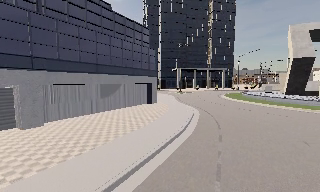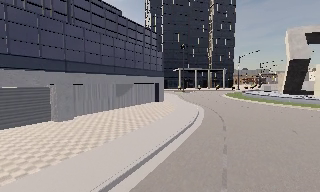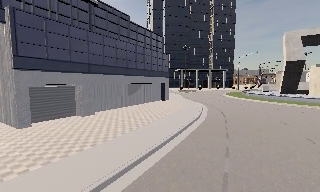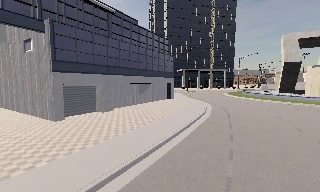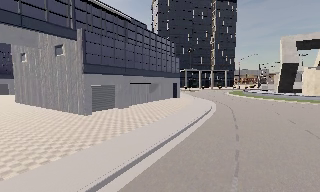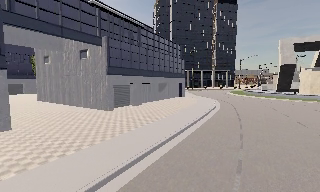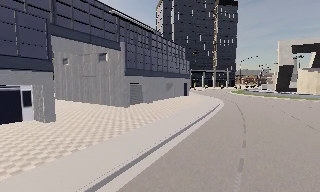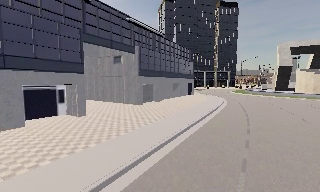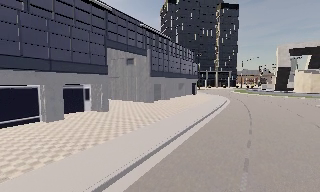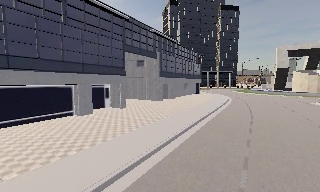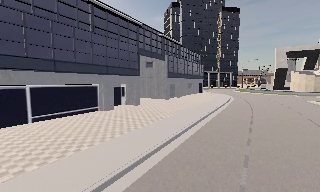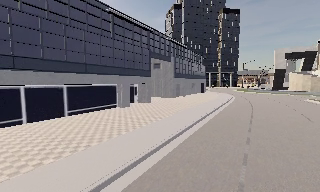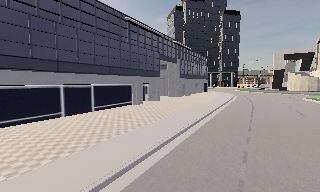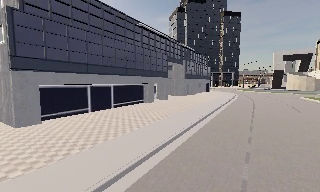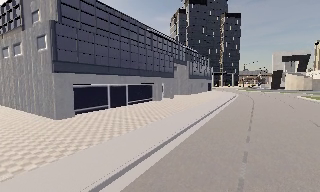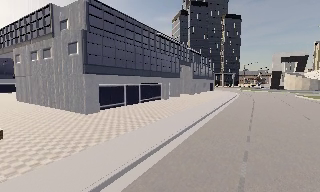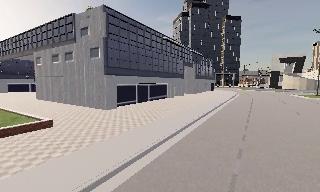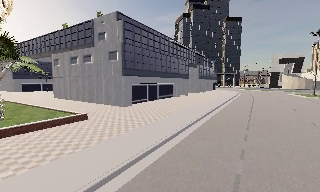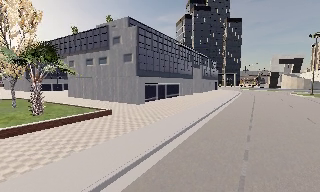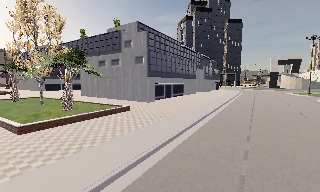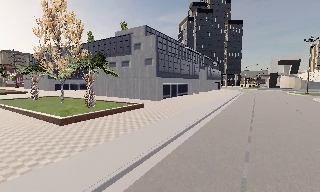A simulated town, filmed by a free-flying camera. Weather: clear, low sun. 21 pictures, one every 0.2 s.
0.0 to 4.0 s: The camera travels backward and to its left, about 40 m, so what stands in front gets smaller.
The film runs forward here.
